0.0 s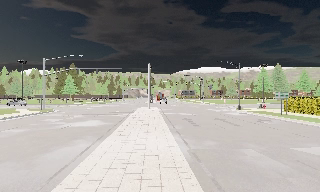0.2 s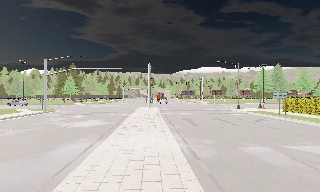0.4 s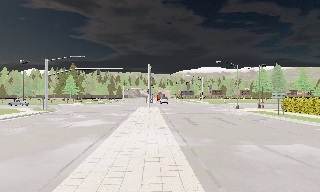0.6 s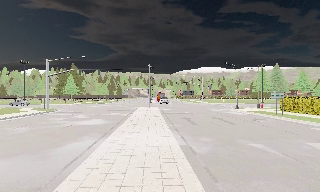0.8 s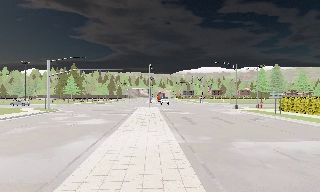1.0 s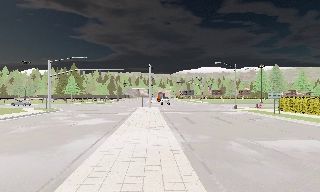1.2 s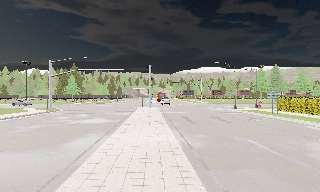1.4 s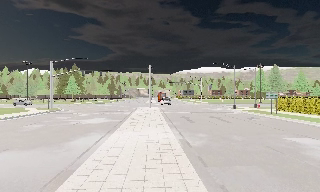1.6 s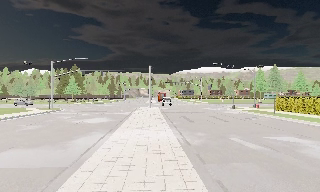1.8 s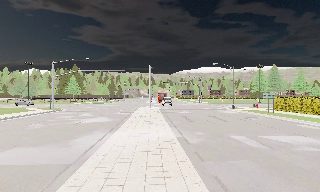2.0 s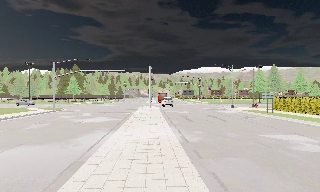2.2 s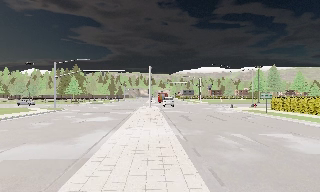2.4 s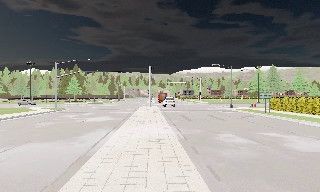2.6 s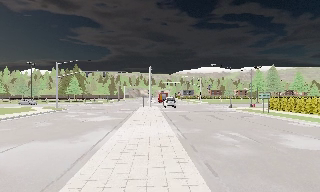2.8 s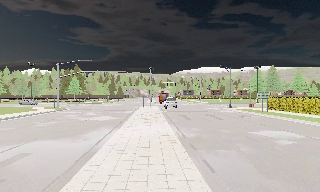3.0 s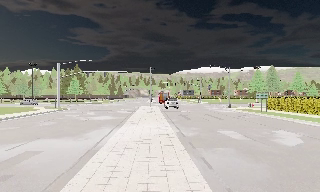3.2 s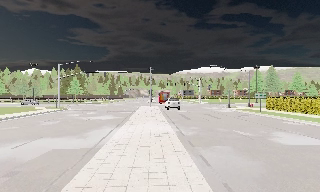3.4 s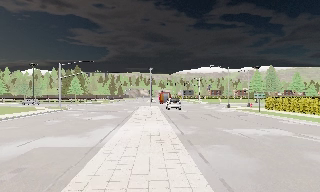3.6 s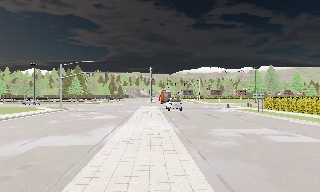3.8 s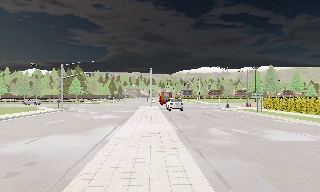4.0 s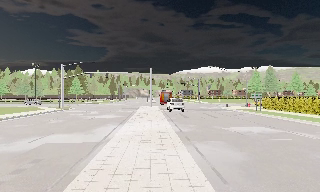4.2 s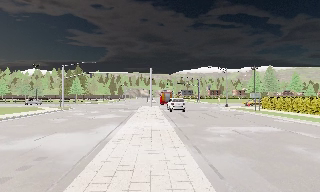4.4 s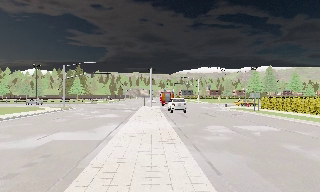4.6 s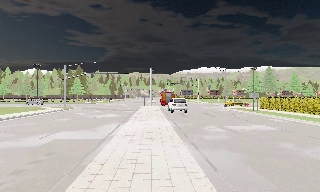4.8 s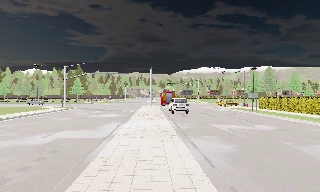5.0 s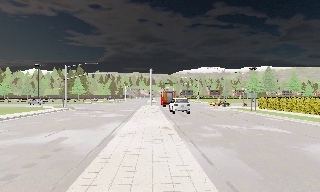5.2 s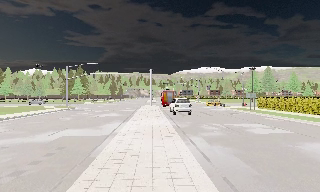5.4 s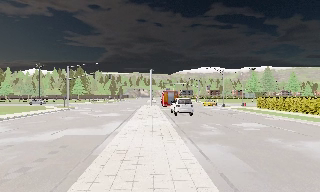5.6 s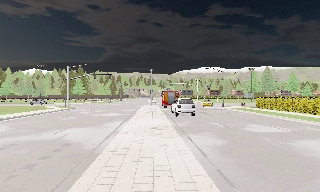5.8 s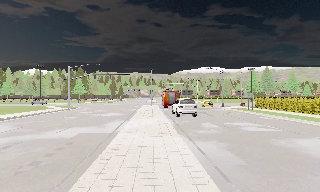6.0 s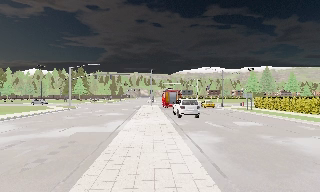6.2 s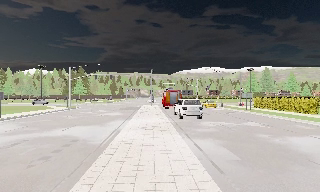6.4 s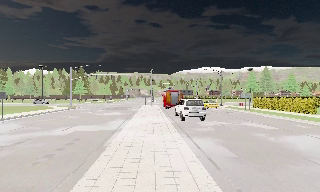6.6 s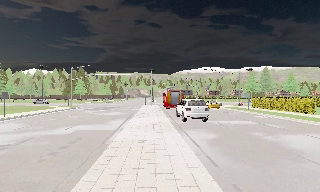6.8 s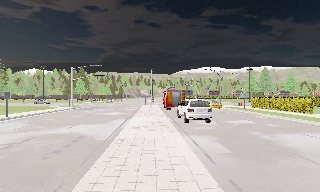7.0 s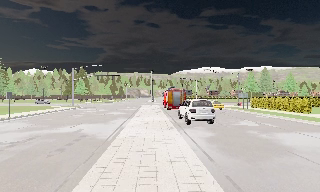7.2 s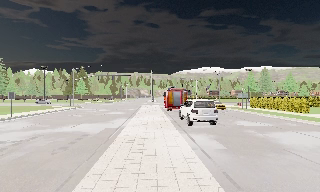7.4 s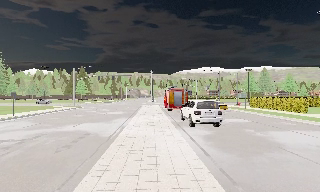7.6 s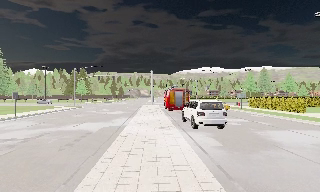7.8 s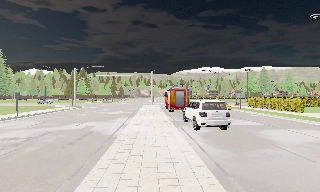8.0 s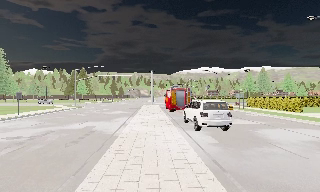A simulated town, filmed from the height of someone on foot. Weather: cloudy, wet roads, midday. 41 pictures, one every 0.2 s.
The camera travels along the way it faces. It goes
backward.
0.0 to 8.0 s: The camera travels backward, about 9 m, so what stands in front gets smaller.
The film runs backward here.
